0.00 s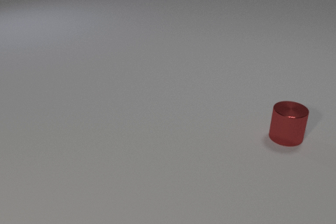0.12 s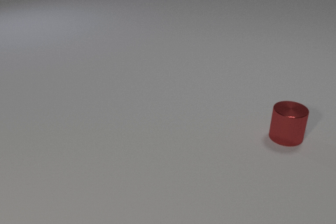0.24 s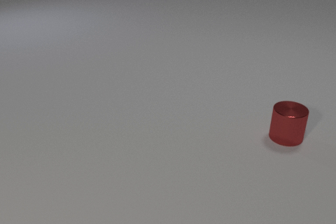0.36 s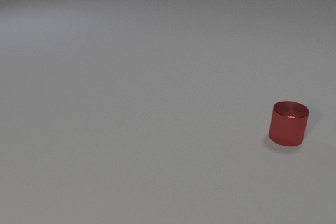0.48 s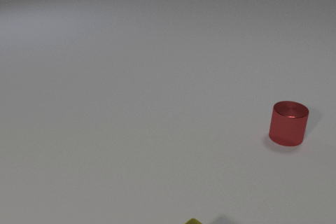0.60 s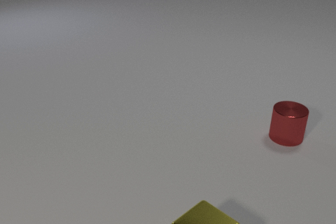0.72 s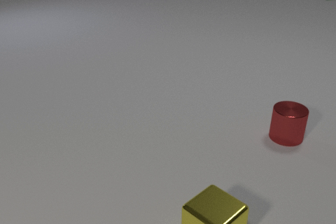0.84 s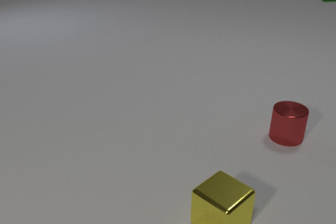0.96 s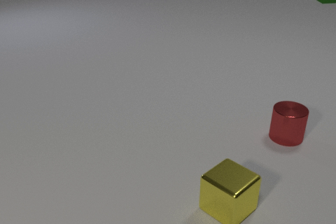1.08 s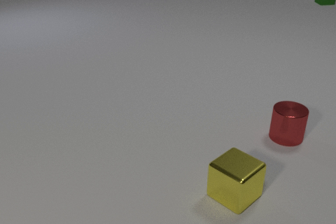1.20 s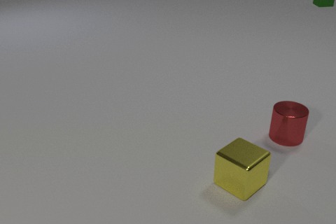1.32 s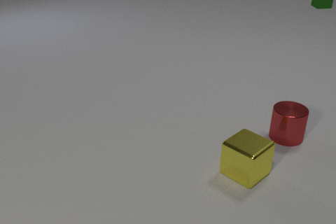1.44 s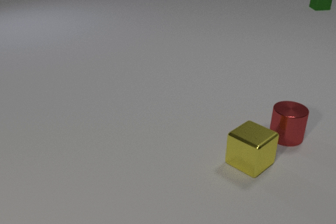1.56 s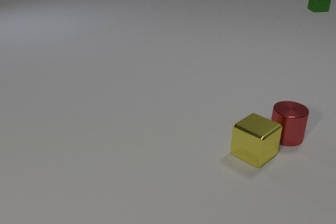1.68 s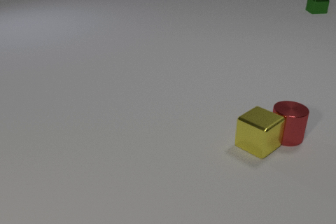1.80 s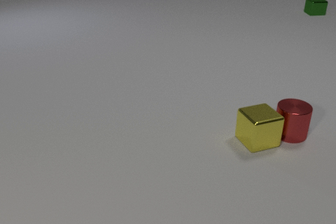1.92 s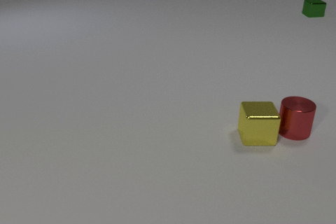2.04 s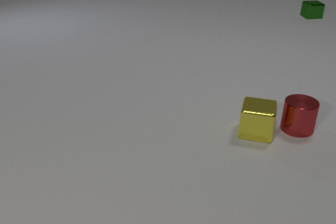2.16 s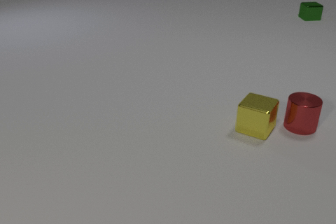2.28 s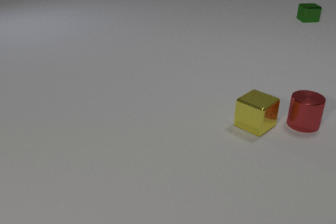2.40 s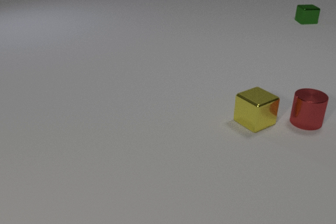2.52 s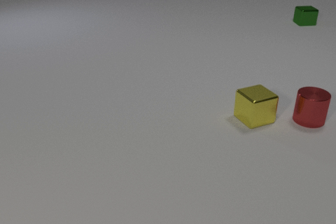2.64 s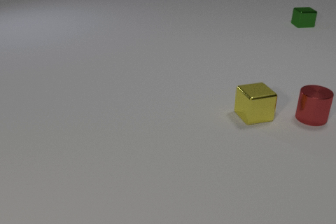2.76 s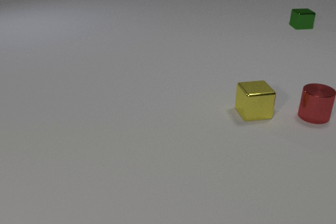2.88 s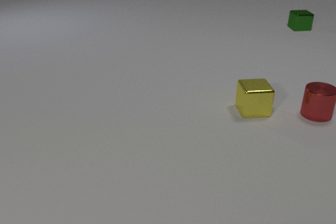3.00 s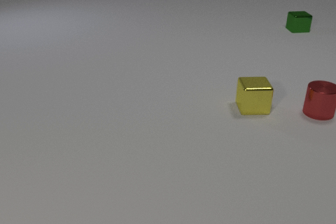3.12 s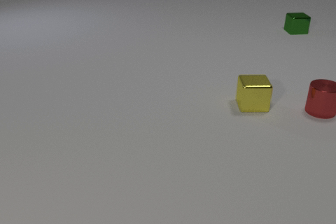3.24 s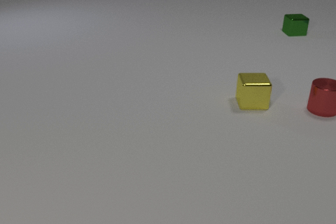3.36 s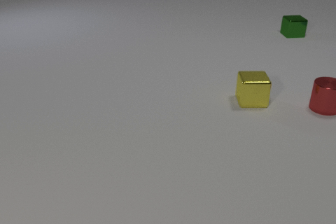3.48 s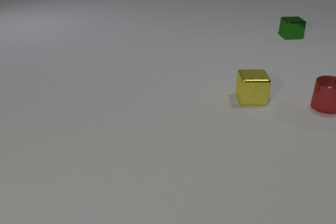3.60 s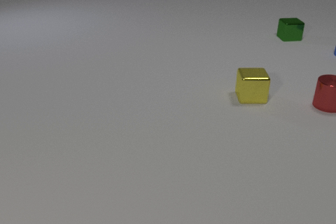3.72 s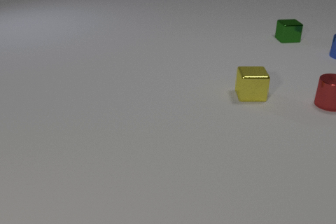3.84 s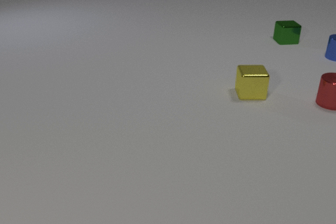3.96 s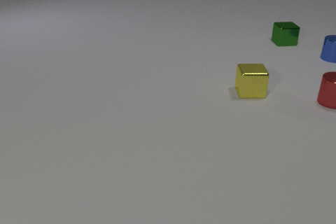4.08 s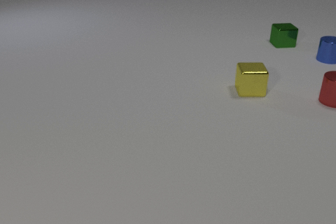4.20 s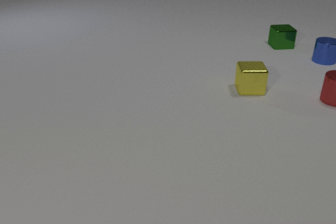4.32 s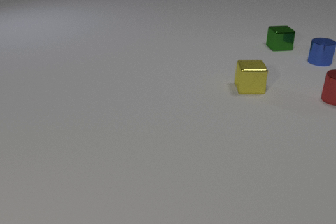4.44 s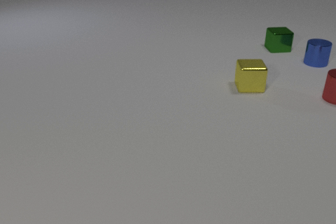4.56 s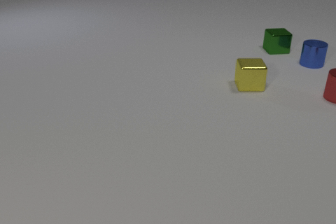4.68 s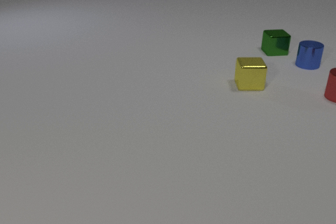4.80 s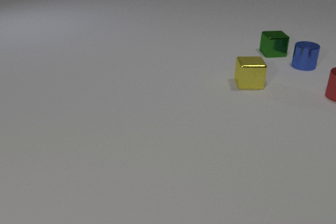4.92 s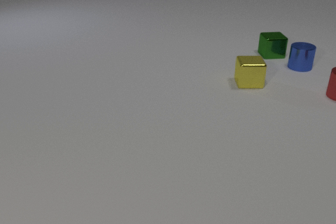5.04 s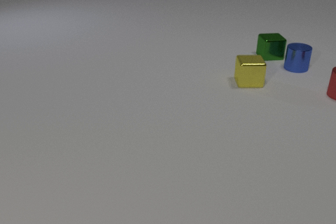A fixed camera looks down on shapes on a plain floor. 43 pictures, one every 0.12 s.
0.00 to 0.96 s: The yellow metal cube comes in at the bottom edge, slides away from the camera. The green metal cube comes in at the top edge, slides toward the camera.
0.96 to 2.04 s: The yellow metal cube slides away from the camera, spins clockwise seen from above by about 60 degrees, its near face sliding to the left. The red metal cylinder slides away from the camera and to the right. The green metal cube slides toward the camera. The yellow metal cube and the red metal cylinder collide.
2.04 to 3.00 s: The yellow metal cube slides away from the camera, spins clockwise seen from above by about 75 degrees, its near face sliding to the left. The red metal cylinder slides away from the camera and to the right. The green metal cube slides toward the camera.
3.00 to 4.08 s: The yellow metal cube slides away from the camera. The red metal cylinder slides away from the camera and to the right. The green metal cube slides toward the camera. The blue metal cylinder comes in at the right edge, slides toward the camera and to the left.
4.08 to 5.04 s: The yellow metal cube slides away from the camera. The red metal cylinder slides away from the camera. The green metal cube slides toward the camera. The blue metal cylinder slides toward the camera and to the left.
How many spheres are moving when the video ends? 0.
What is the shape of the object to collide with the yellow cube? cylinder.
What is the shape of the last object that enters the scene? cylinder.
